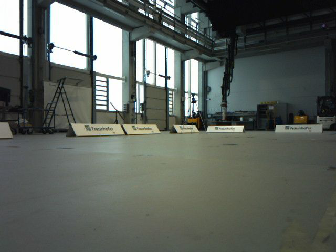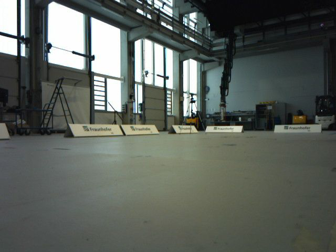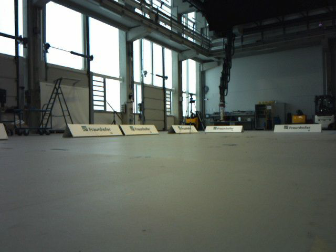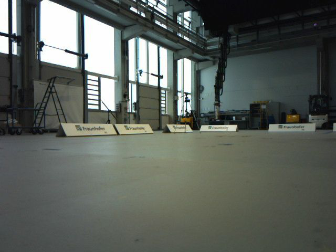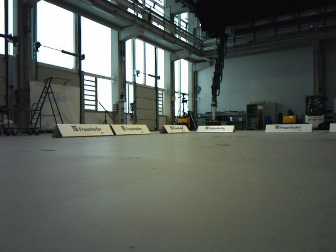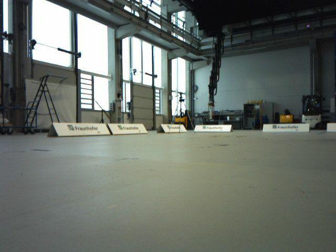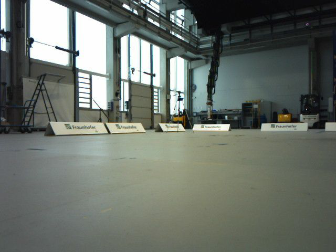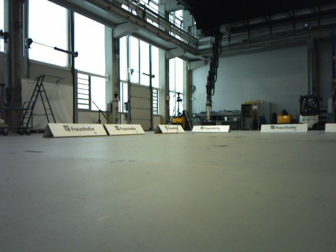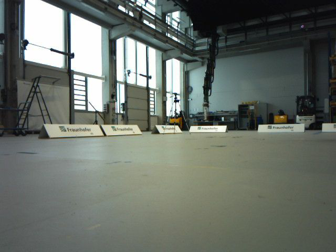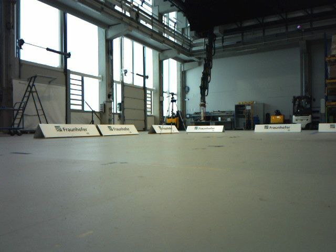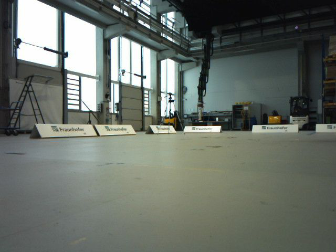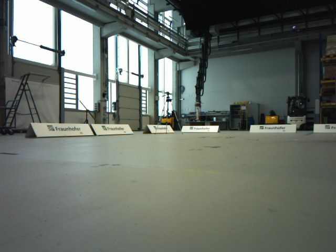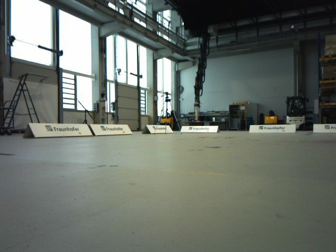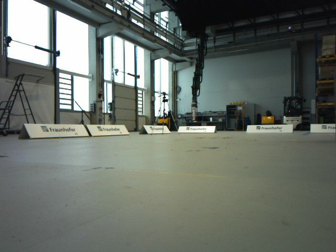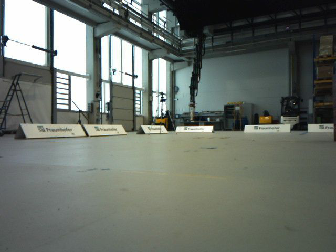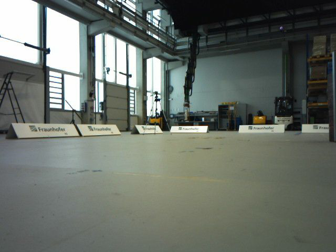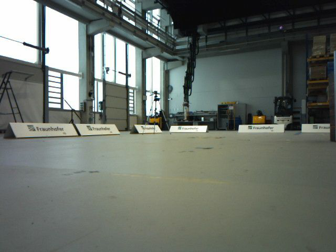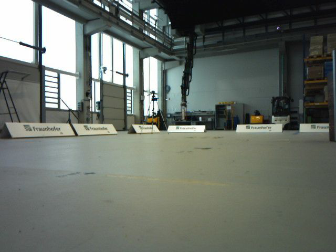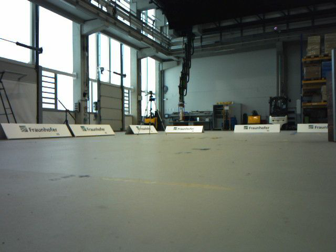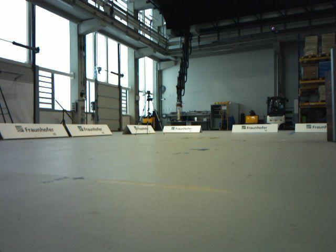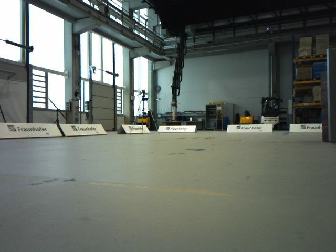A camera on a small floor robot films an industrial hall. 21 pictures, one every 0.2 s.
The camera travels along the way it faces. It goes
forward.
0.0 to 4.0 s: The camera swings to its right by about 10 degrees, and the scene slides to the left. It travels forward, about 0.8 m, so what stands in front looms larger.
The film runs forward here.
